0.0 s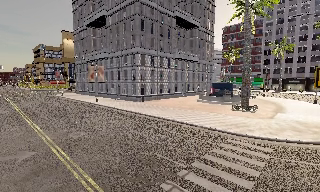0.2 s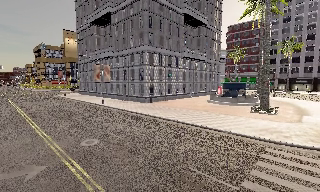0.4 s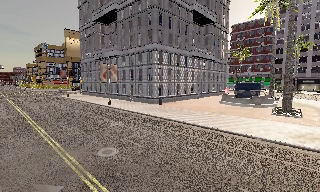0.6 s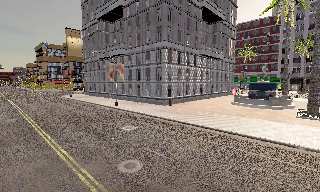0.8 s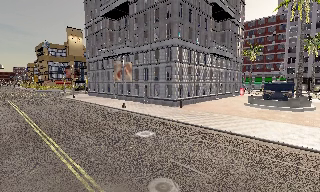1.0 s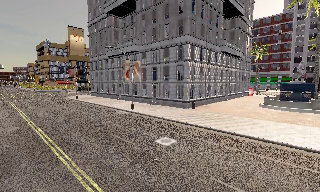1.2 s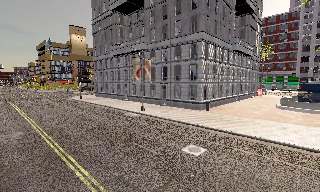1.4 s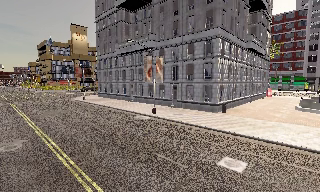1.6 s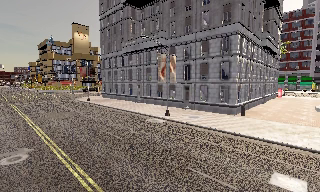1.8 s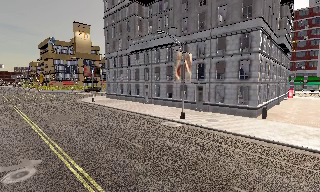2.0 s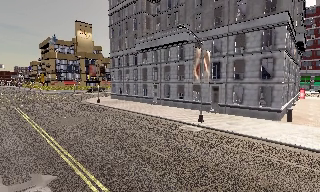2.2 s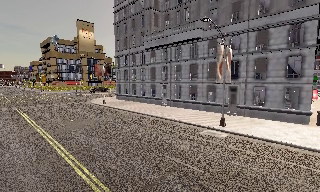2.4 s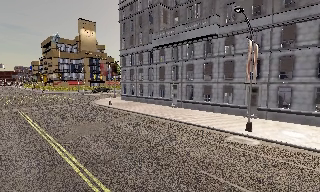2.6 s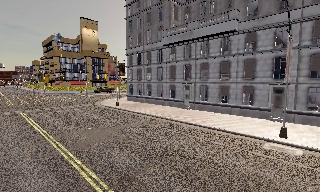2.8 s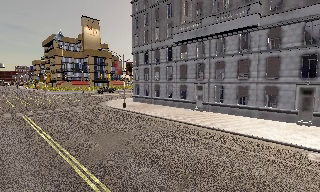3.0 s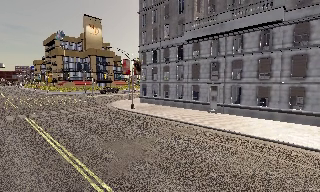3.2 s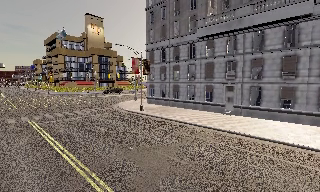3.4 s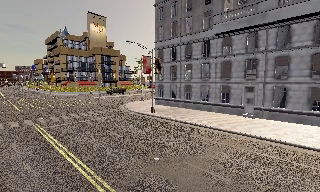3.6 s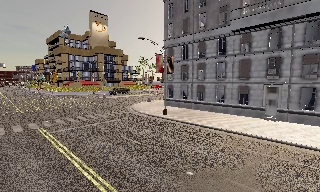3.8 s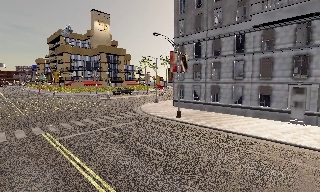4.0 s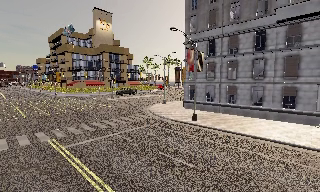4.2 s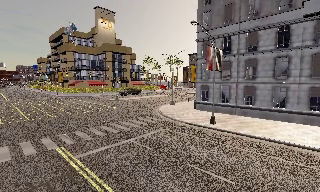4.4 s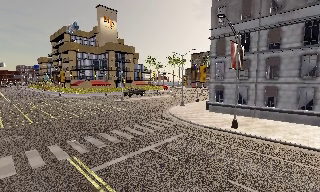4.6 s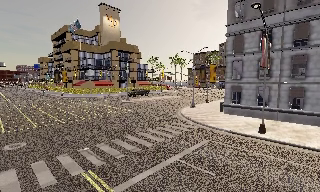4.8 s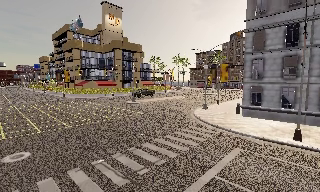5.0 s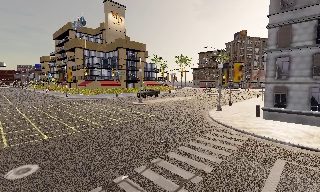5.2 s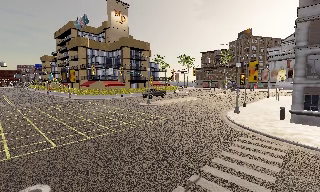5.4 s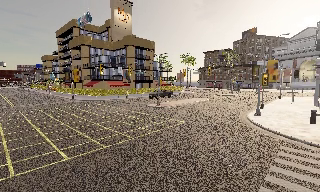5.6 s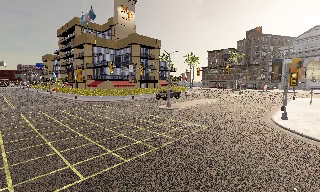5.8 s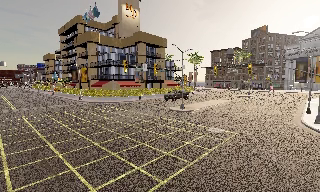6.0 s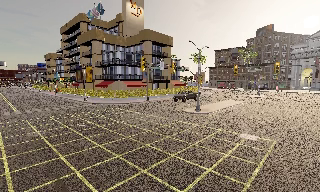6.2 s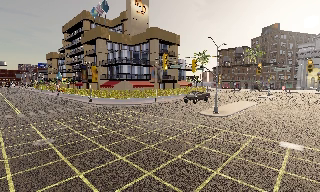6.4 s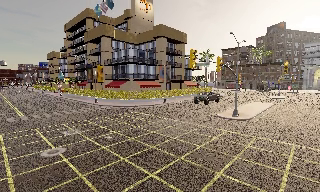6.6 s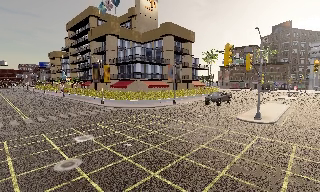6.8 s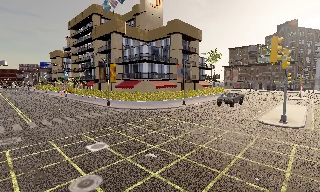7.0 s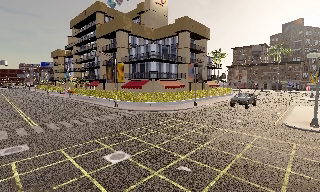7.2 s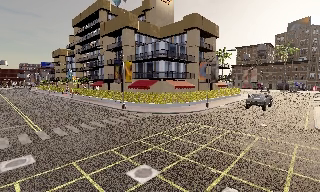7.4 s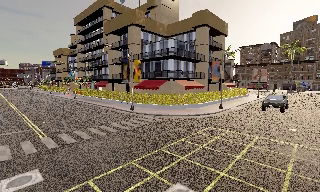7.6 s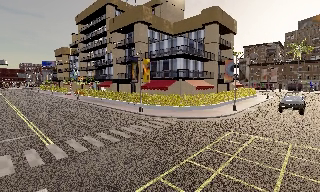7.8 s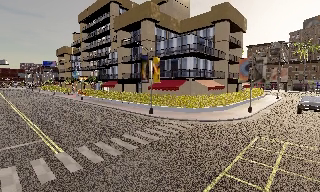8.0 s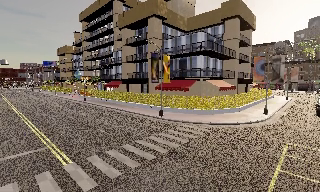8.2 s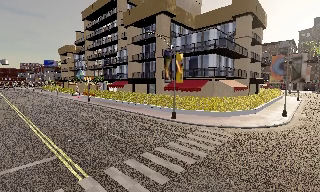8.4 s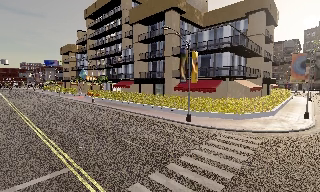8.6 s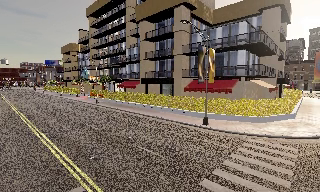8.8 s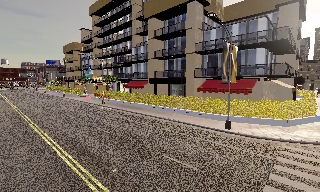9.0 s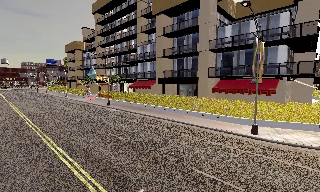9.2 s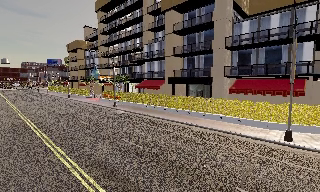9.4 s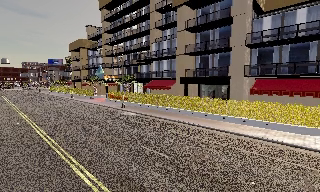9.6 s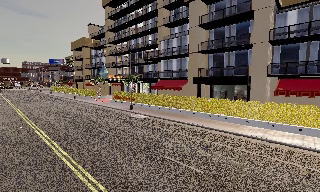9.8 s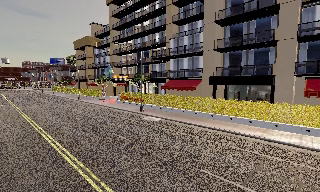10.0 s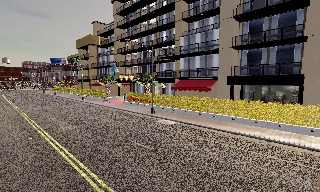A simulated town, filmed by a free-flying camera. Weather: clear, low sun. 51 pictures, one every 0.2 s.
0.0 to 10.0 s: The camera travels to its left and forward, about 100 m, so close, fixed things drift to the right.
The film runs backward here.
